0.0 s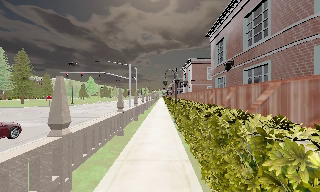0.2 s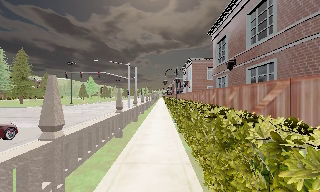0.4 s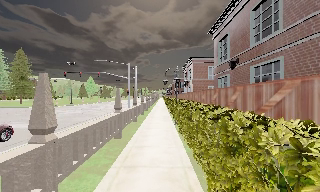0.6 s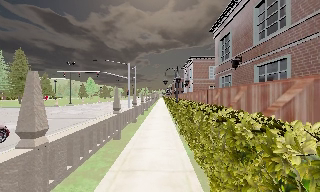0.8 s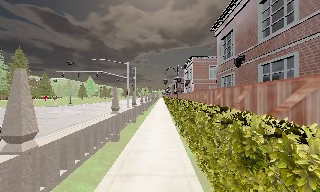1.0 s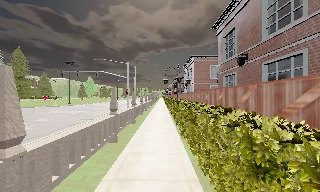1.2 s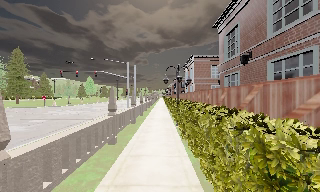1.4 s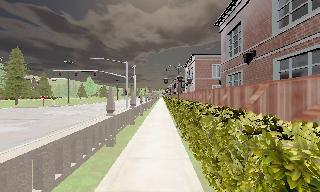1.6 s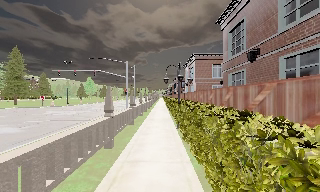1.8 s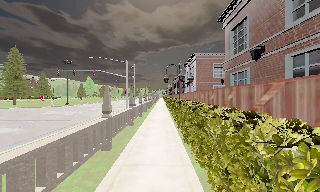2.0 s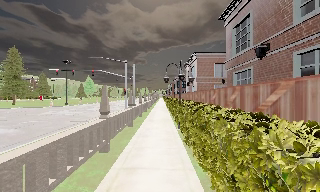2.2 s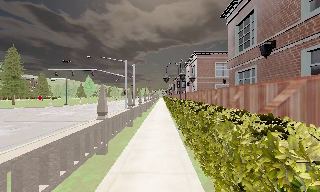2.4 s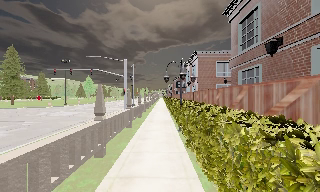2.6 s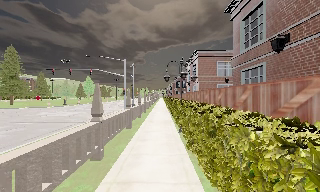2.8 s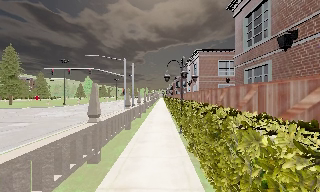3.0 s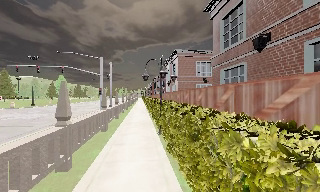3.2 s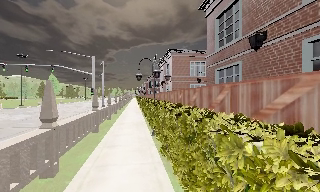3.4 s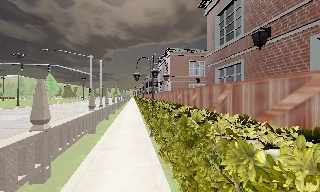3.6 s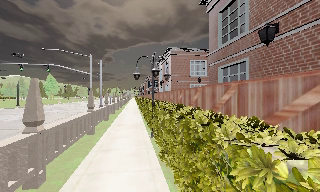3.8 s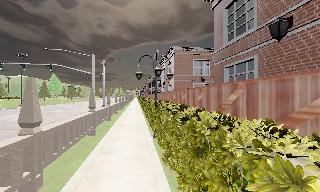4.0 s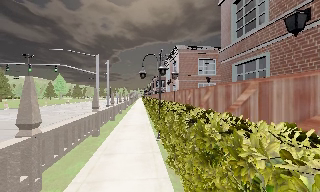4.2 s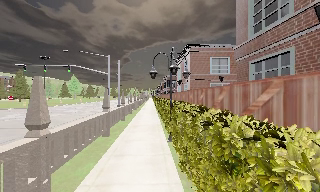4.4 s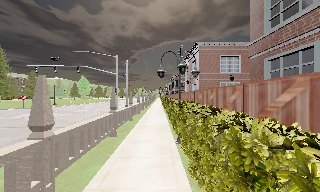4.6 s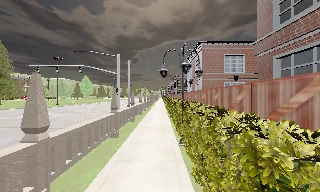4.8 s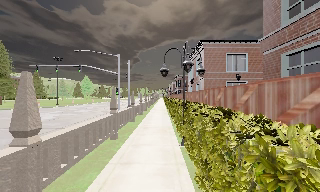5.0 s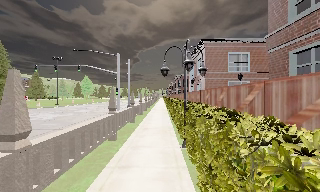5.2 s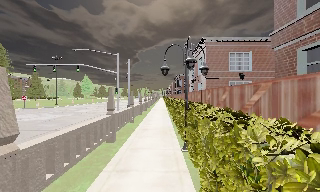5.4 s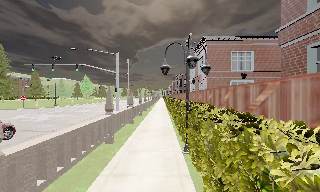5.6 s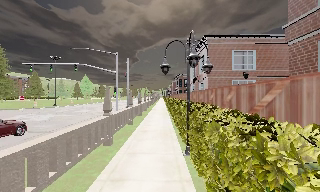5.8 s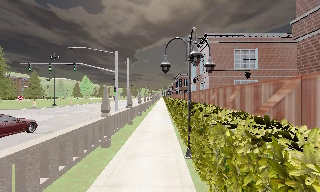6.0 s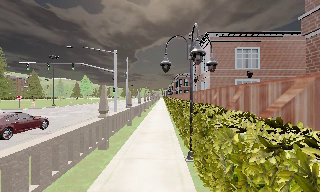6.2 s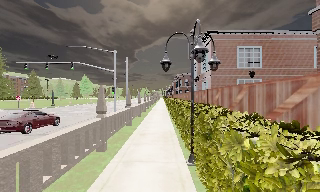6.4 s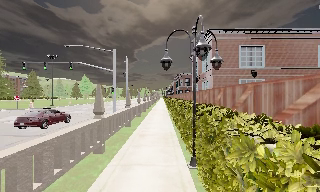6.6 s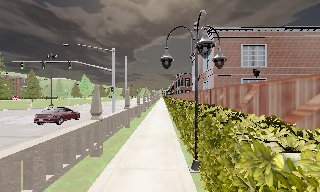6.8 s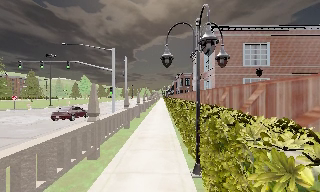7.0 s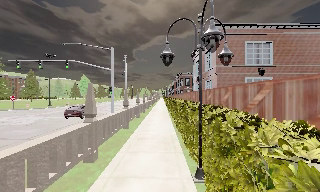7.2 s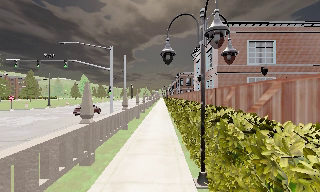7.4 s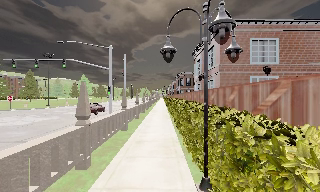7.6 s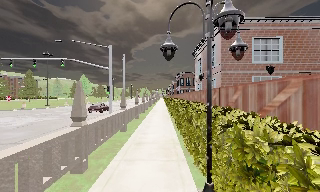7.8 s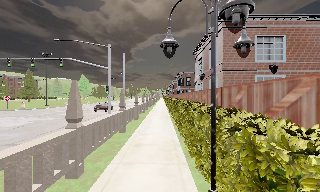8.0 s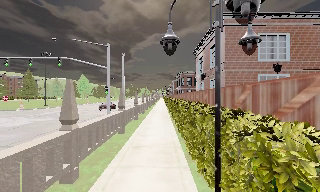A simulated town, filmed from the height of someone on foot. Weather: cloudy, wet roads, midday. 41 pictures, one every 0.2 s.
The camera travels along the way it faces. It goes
forward.
0.0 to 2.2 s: The camera travels forward, about 3 m, so what stands in front looms larger.
2.2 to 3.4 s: The camera pans to its right, which is clockwise from overhead, by about 10 degrees. It travels forward, about 1.5 m, so what stands in front looms larger.
3.4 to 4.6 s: The scene slides to the right, as the camera pans about 10 degrees to its left. It travels forward, about 1.5 m, so what stands in front looms larger.
4.6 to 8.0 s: The camera travels forward, about 4.5 m, so what stands in front looms larger.
The film runs forward here.
